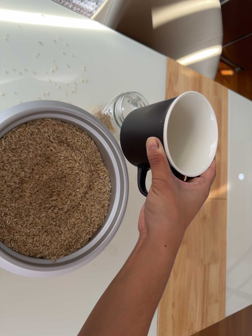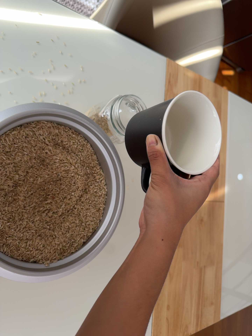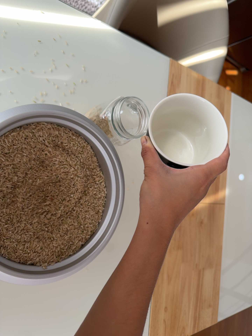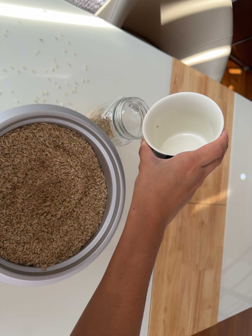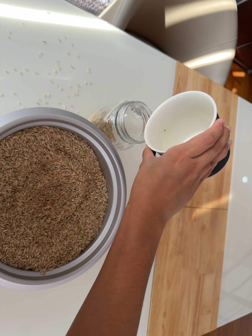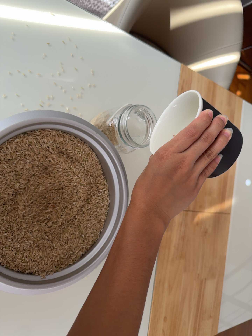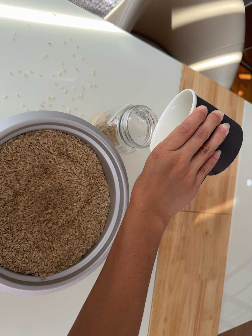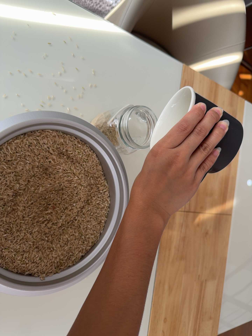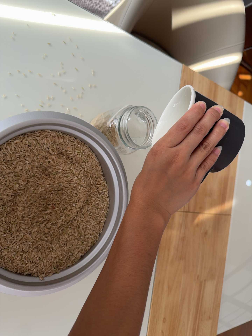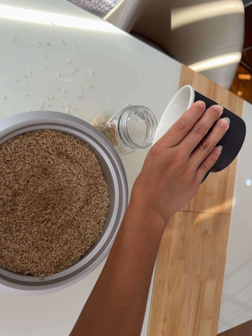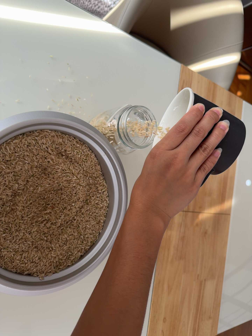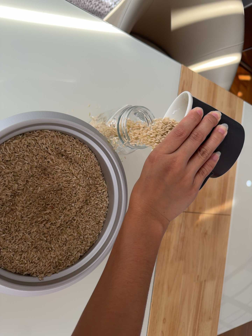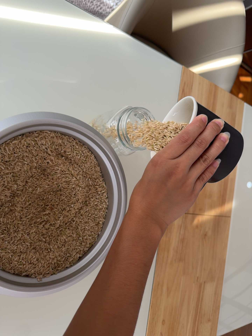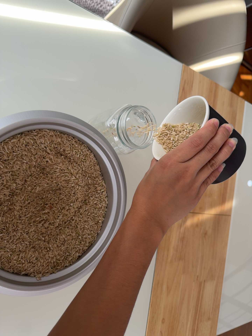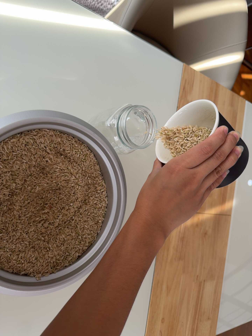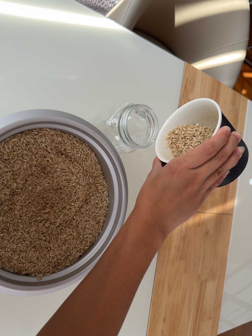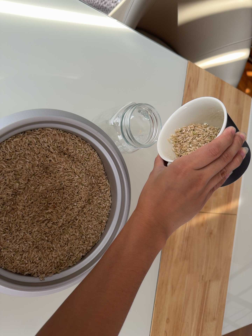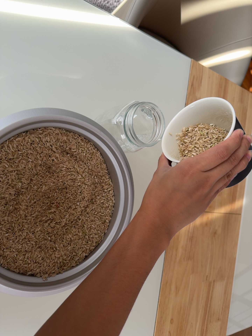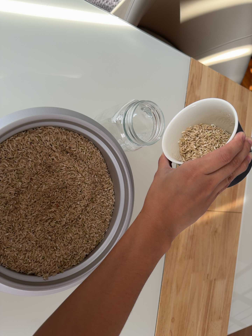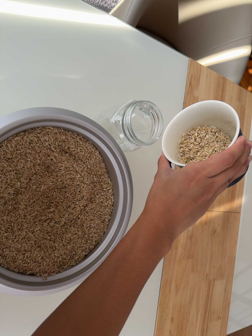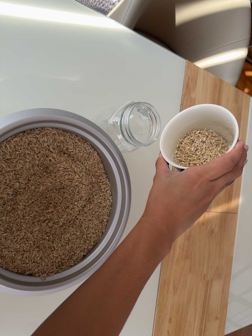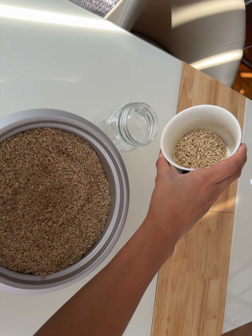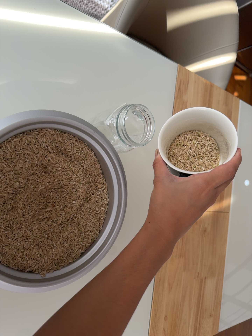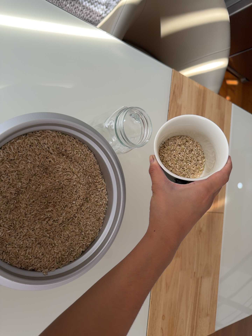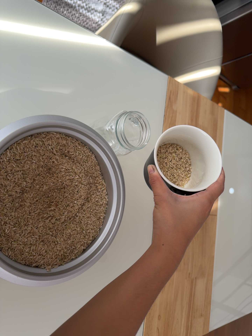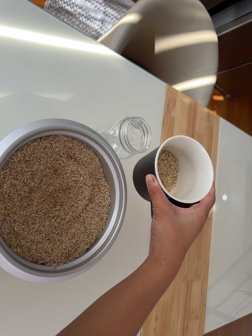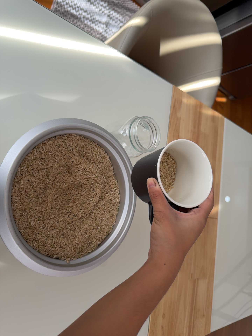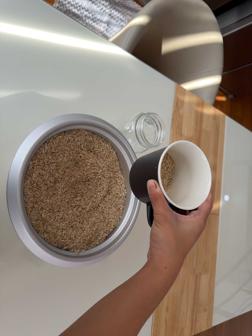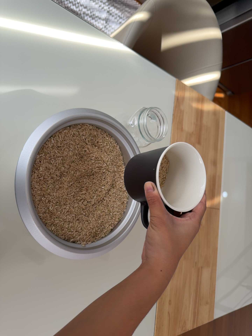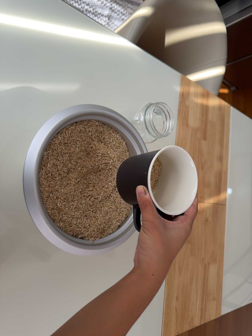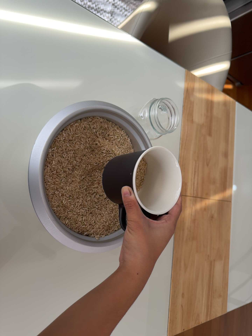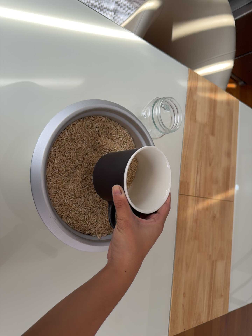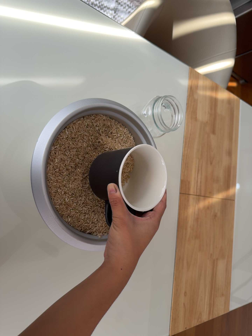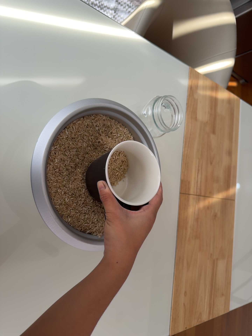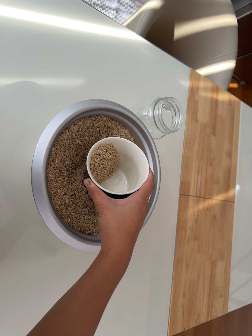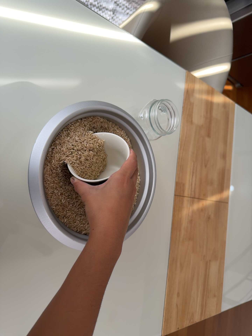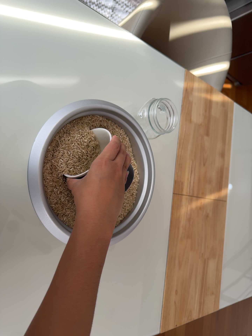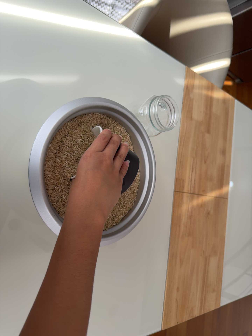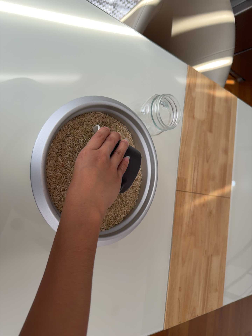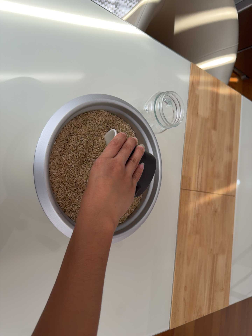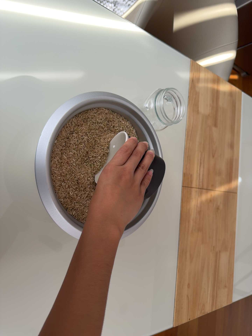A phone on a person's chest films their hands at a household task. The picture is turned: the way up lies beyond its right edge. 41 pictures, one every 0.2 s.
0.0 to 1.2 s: The camera shifts only a little, or ends up much as it began.
1.2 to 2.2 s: The camera keeps its place and its aim.
2.2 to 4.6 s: The camera shifts only a little, or ends up much as it began.
4.6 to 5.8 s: The camera travels to its left and backward, about 10 cm, so close, fixed things drift to the right.
5.8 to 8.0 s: The camera shifts only a little, or ends up much as it began.
The film runs backward here.
